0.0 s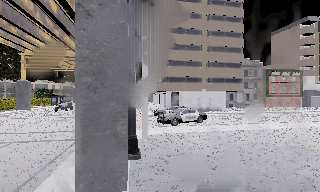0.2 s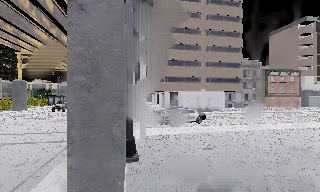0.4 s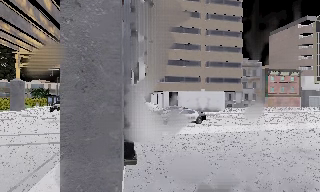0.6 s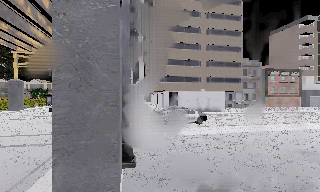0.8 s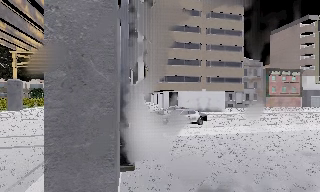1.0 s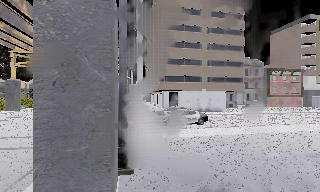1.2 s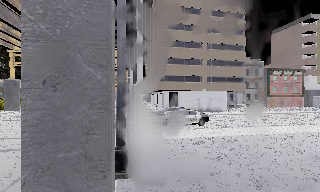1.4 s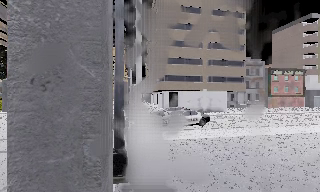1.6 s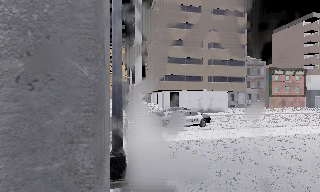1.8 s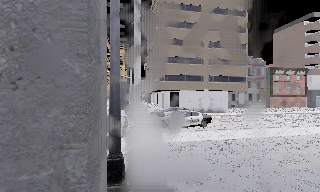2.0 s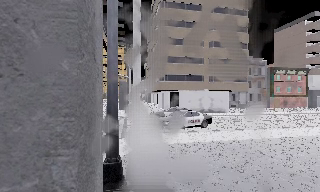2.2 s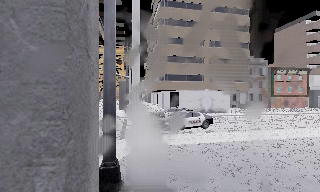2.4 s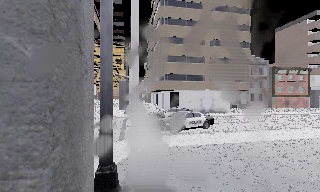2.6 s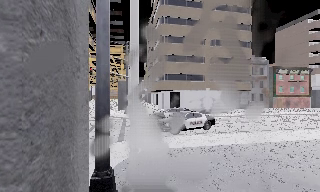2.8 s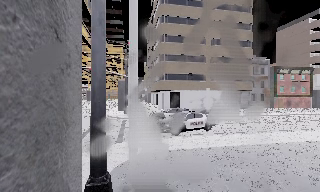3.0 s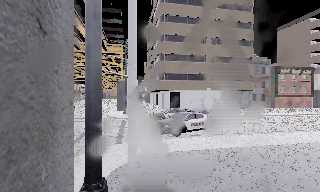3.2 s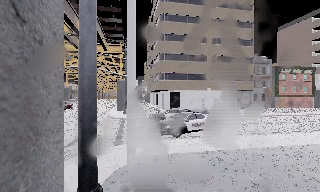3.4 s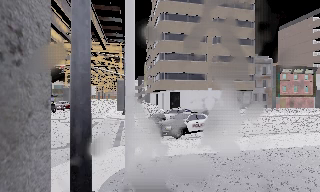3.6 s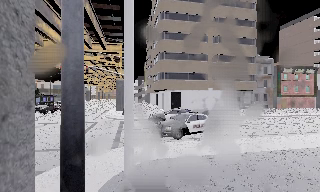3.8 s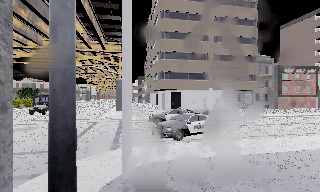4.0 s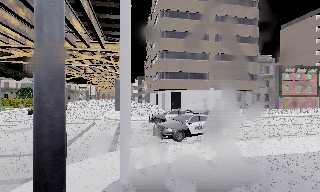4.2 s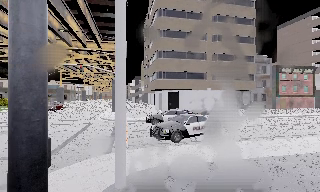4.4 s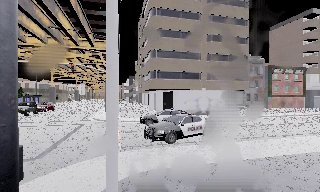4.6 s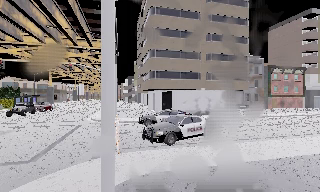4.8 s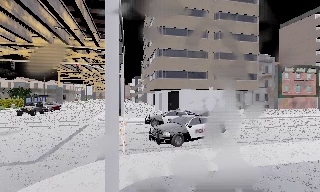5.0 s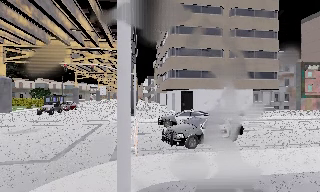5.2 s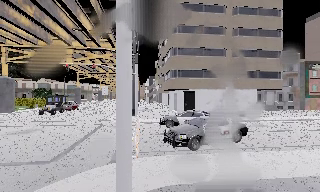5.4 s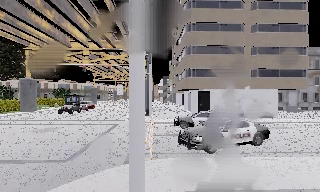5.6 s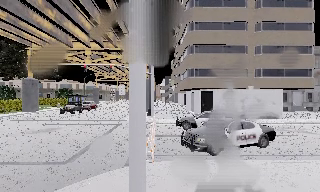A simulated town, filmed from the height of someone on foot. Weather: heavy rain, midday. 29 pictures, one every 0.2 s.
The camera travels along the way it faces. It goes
forward.
0.0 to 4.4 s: The camera travels forward, about 5 m, so what stands in front looms larger.
4.4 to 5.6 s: The camera pans to its left, which is counterclockwise from overhead, by about 15 degrees. It travels forward, about 1.5 m, so what stands in front looms larger.
The film runs forward here.
